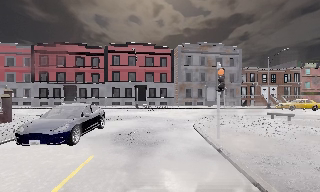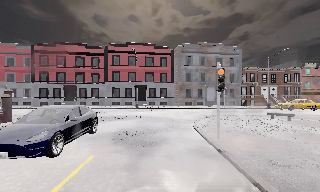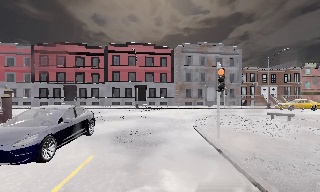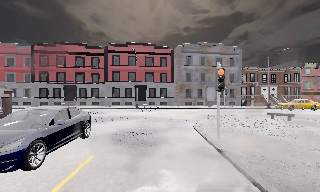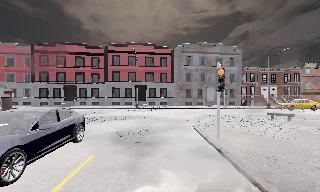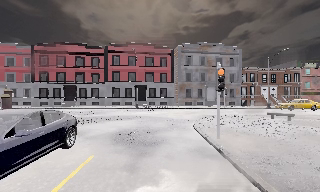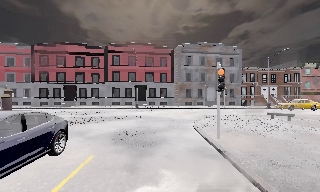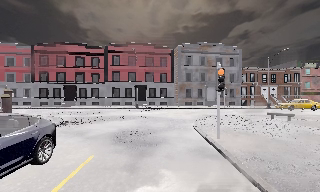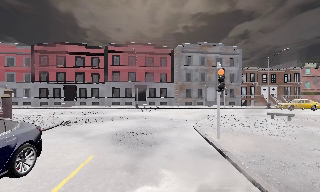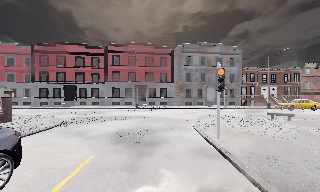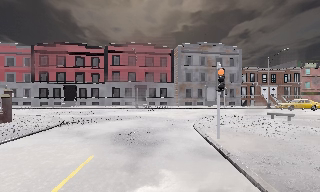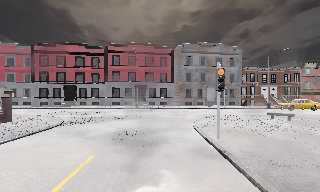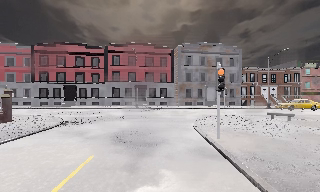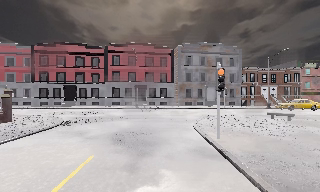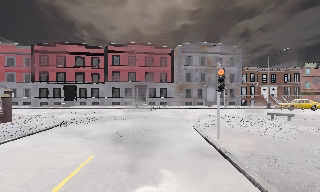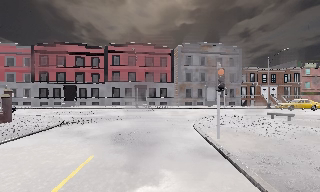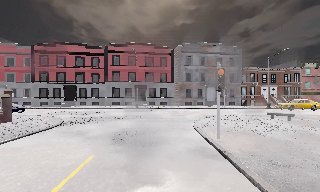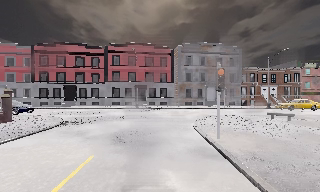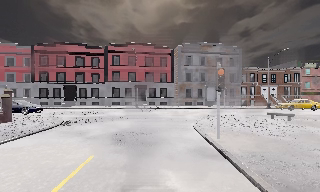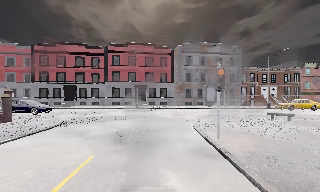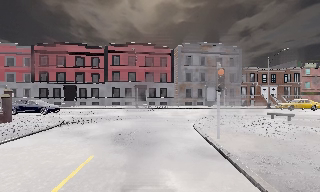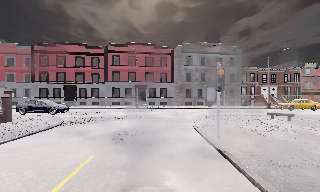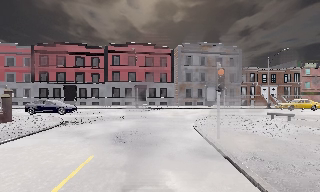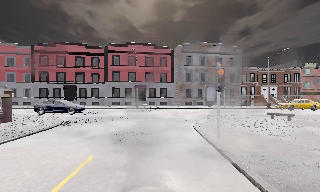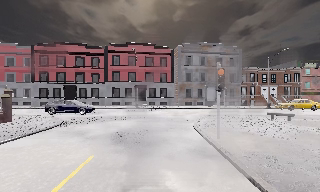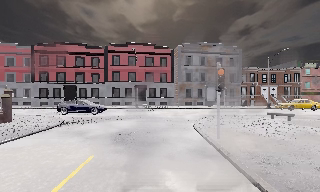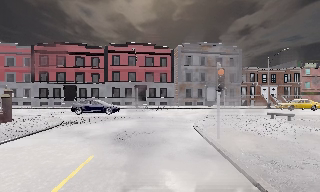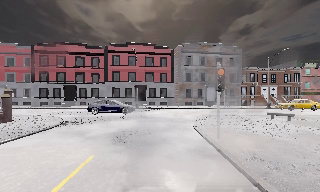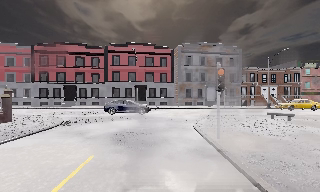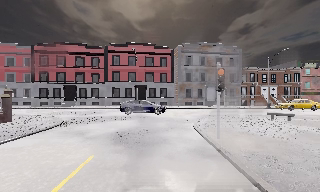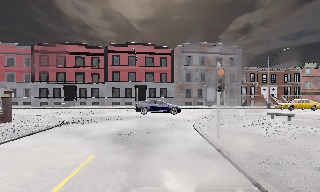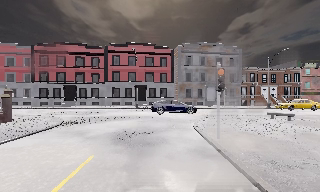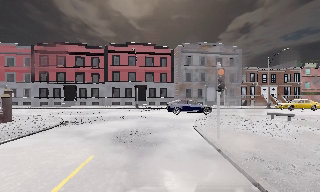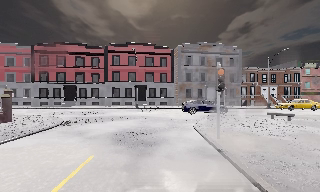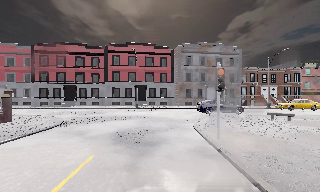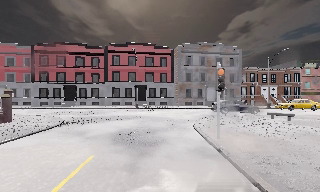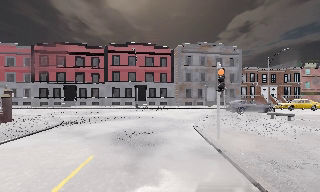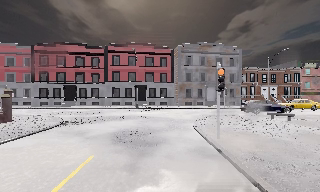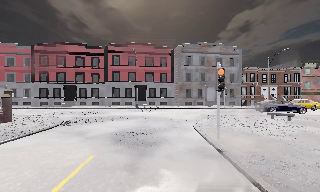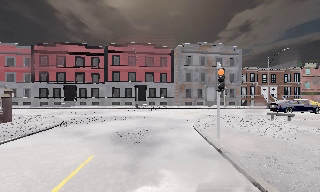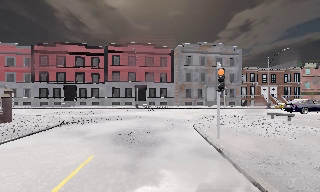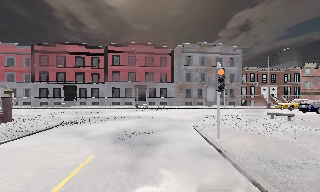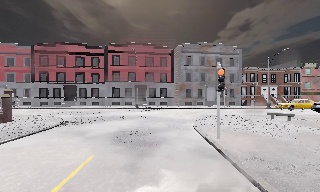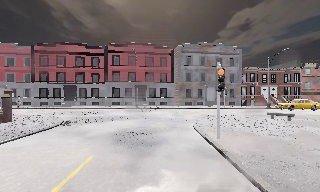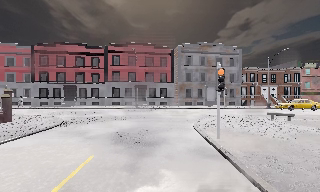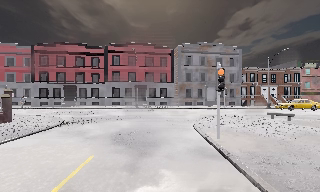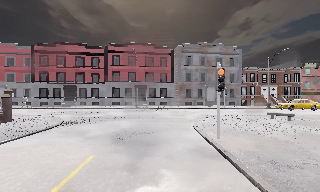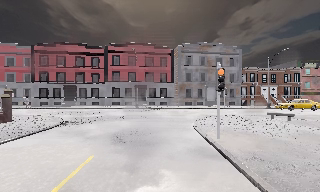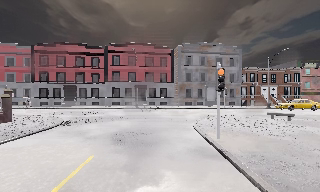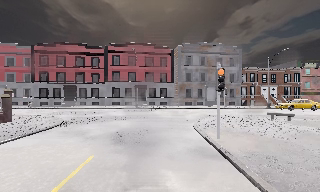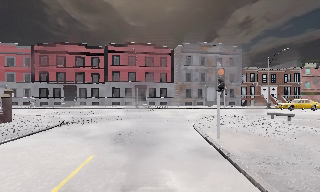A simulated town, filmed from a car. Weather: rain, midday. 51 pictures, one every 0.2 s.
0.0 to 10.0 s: The camera keeps its place and its aim.
The film runs forward here.
